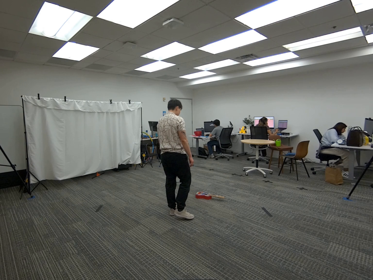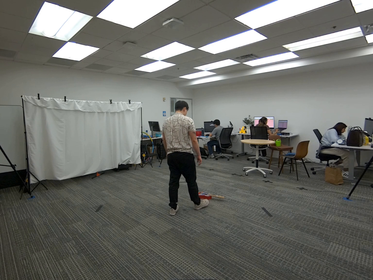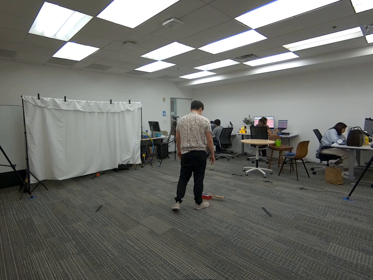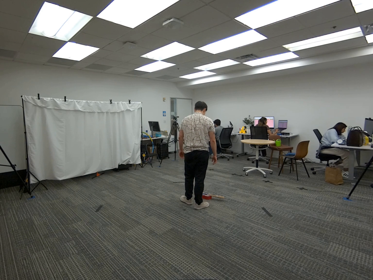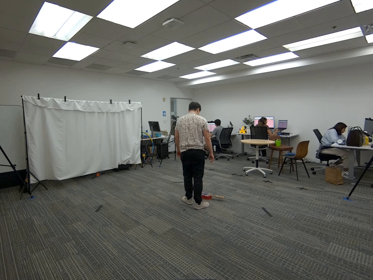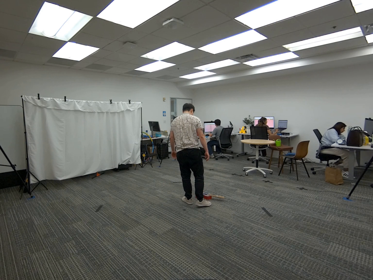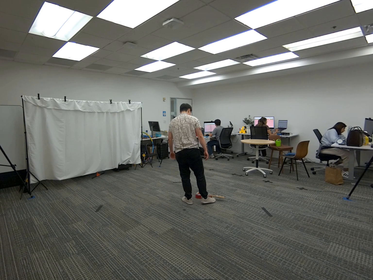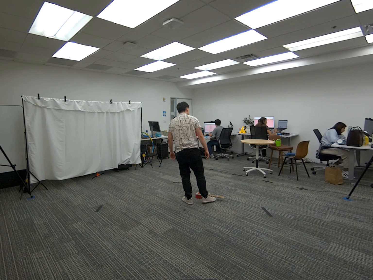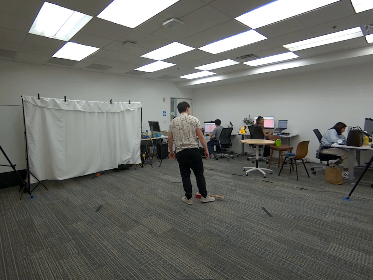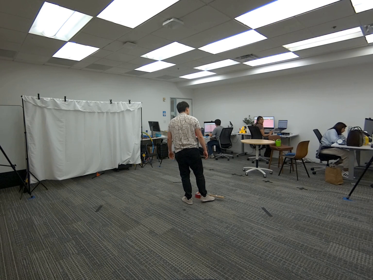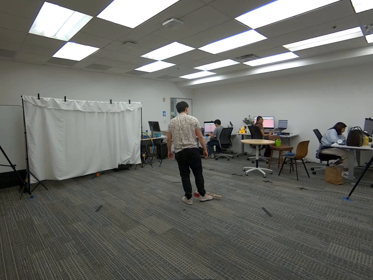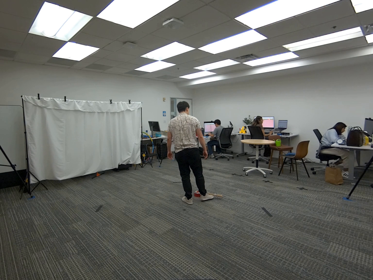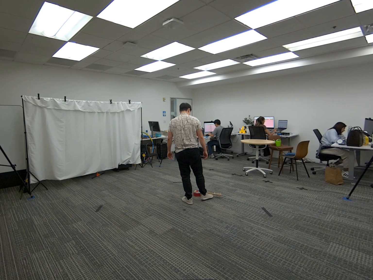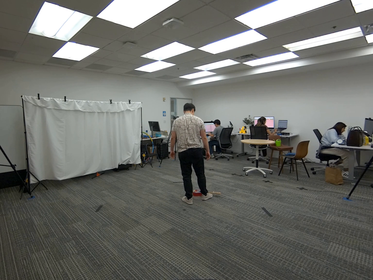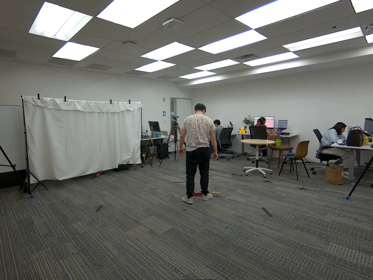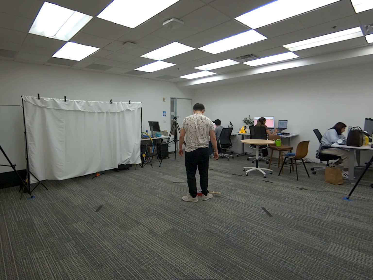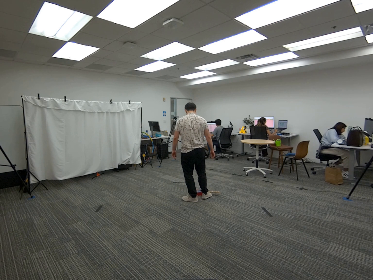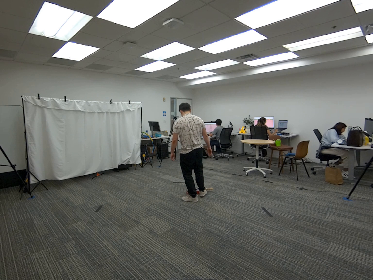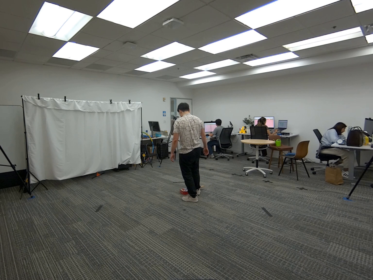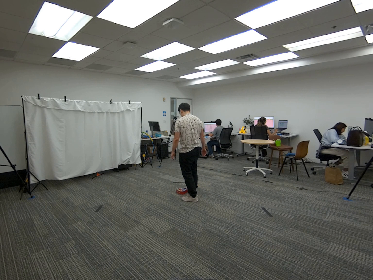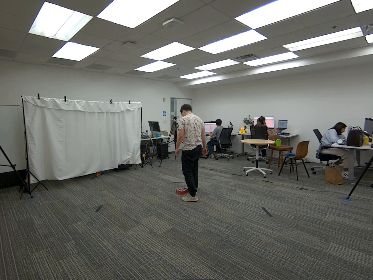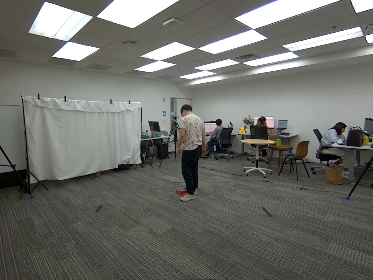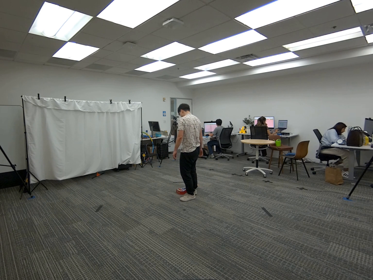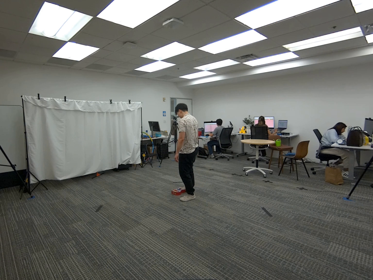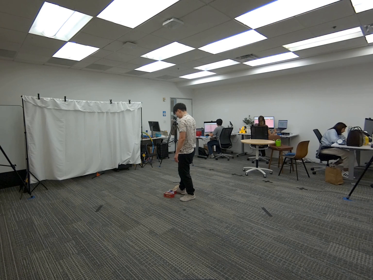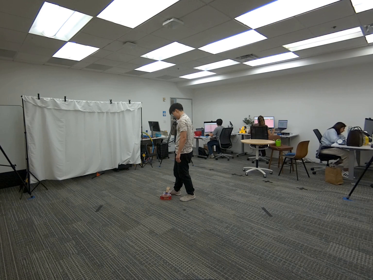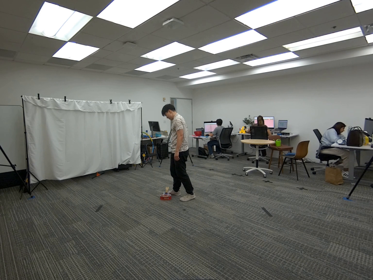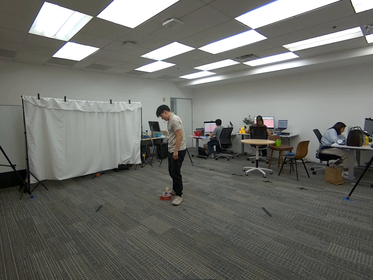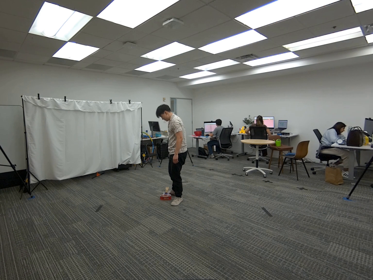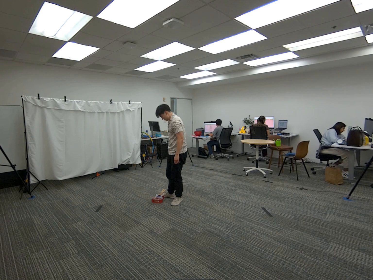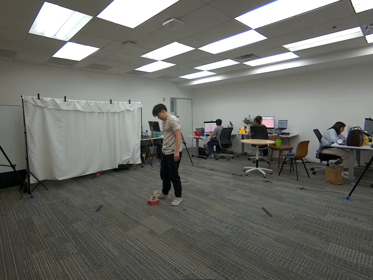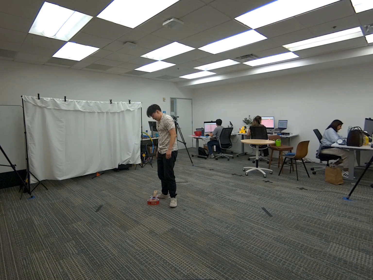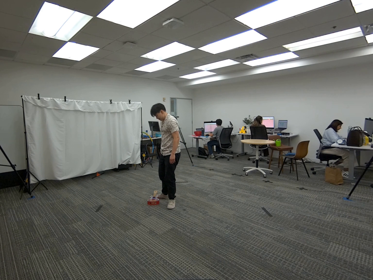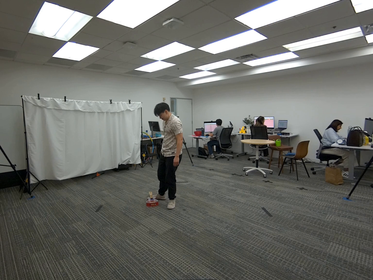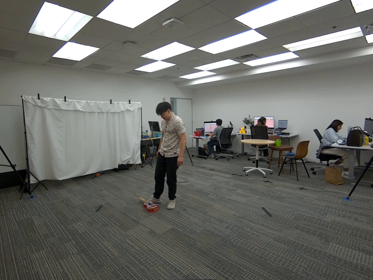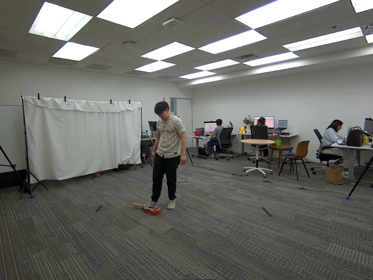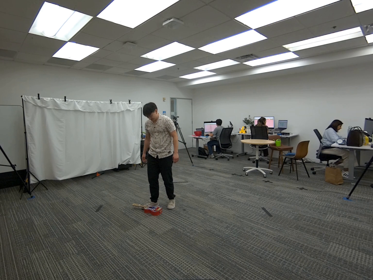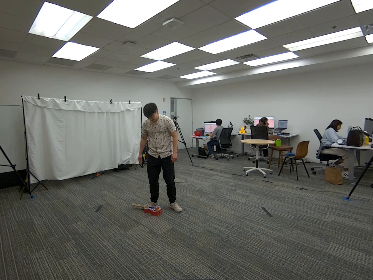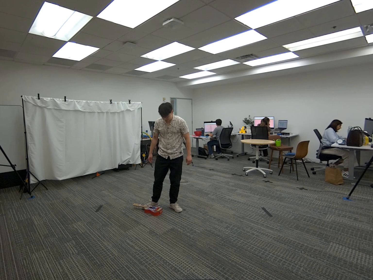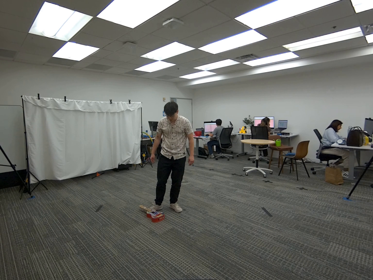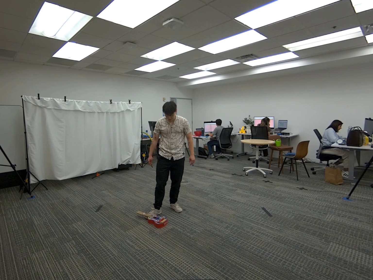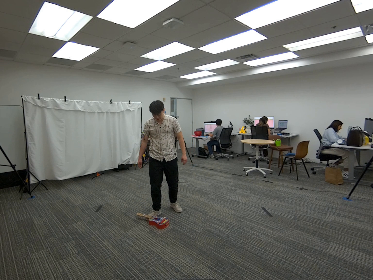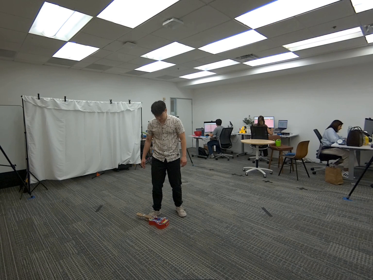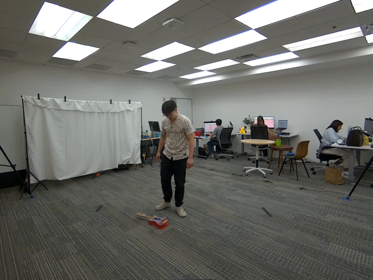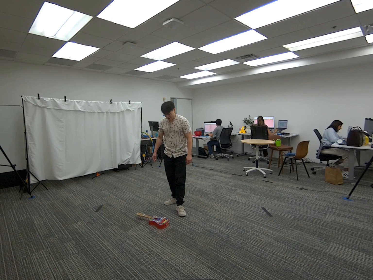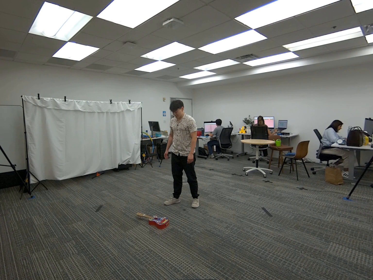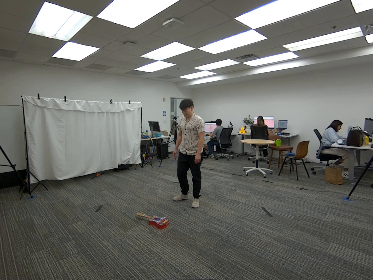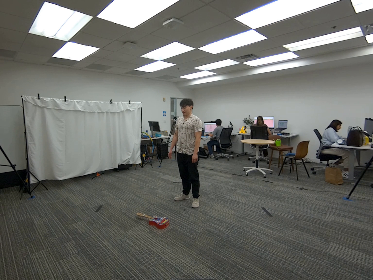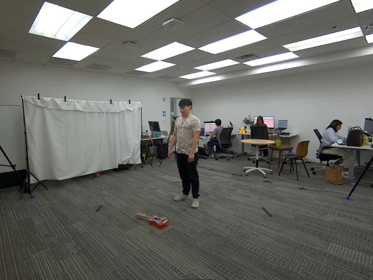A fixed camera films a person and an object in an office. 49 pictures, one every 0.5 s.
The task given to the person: Walk over to the guitar on the ground and push the guitar around the bounding area with your right foot. Step away when complete.
